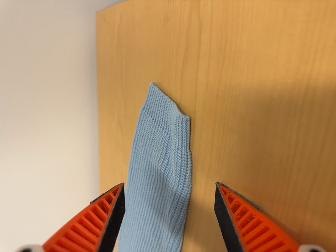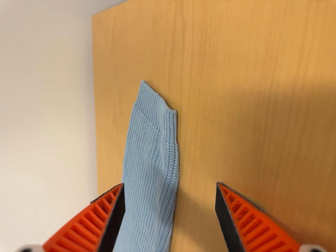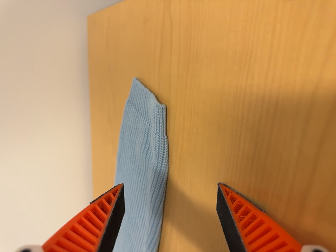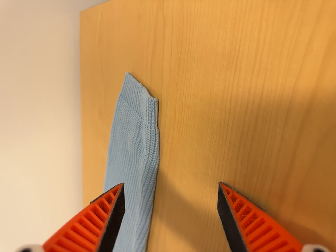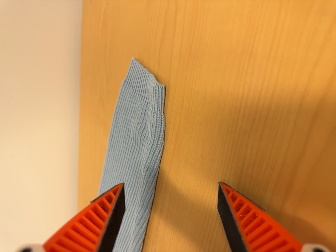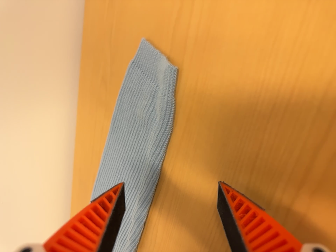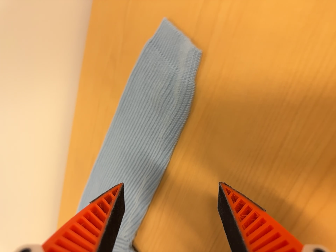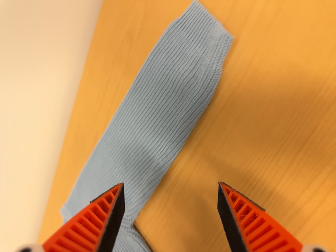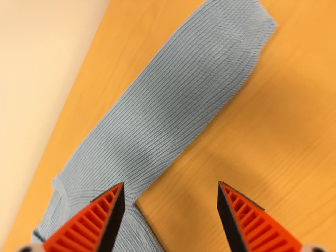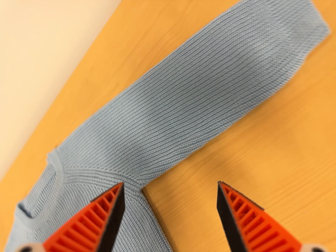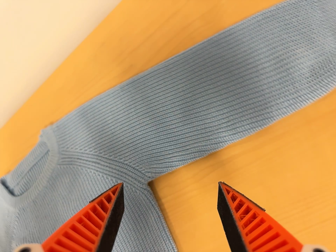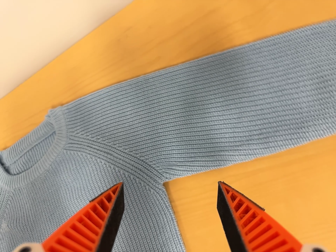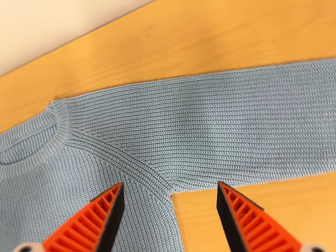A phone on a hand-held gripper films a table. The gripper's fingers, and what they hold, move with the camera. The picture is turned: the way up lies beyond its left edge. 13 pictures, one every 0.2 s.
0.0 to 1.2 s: The camera pans to its right by about 10 degrees. It travels to its left, toward the bottom of its view and backward, about 8 cm. It rolls about its line of sight by about 10 degrees, and the scene rotates clockwise.
1.2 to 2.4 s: The camera pans to its right by about 25 degrees. It travels to its left, about 32 cm. Its aim tips toward the bottom of its view by about 20 degrees, and the scene shifts upward. It rolls about its line of sight by about 45 degrees, and the scene rotates clockwise.
The film runs backward here.
